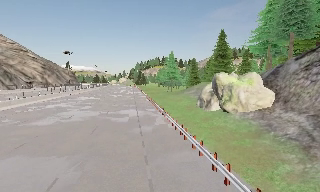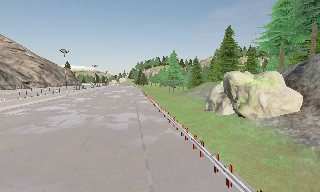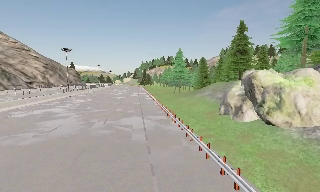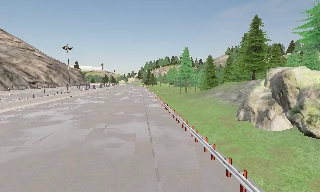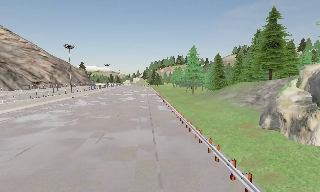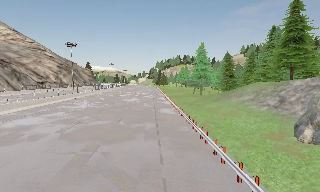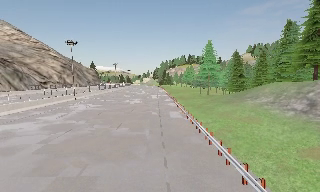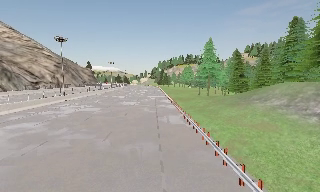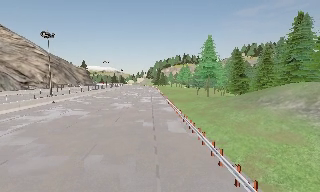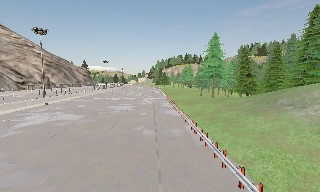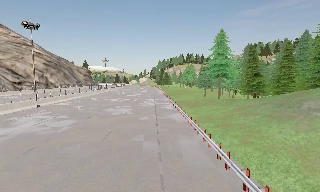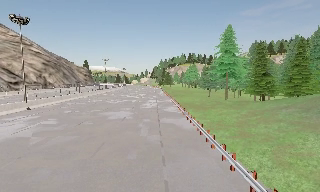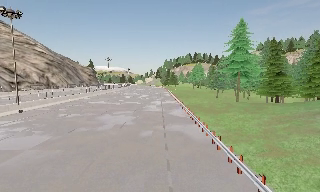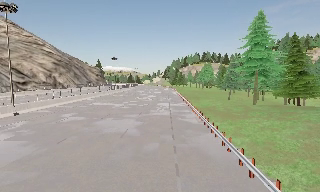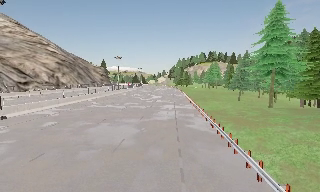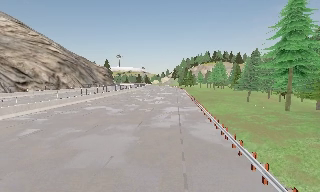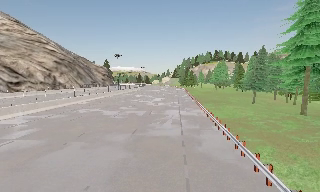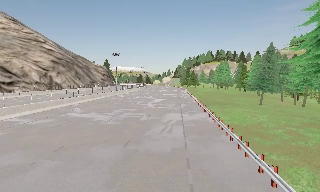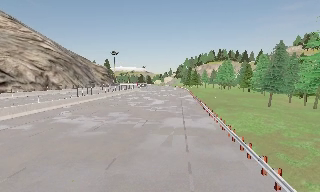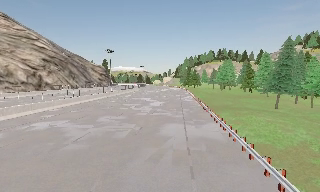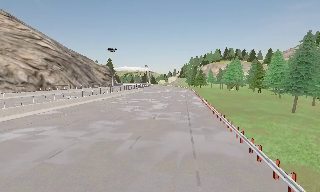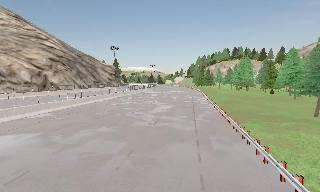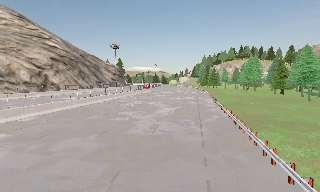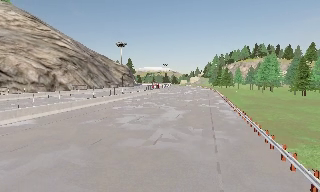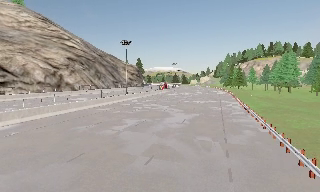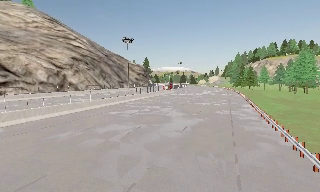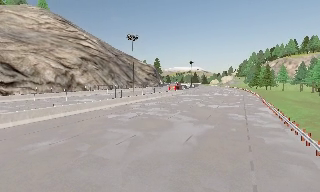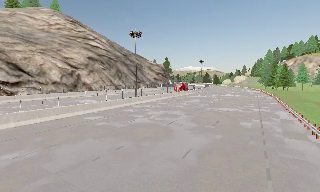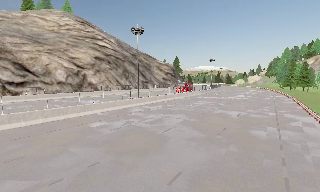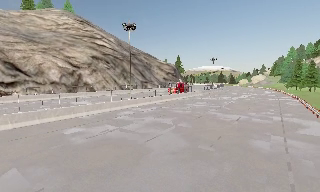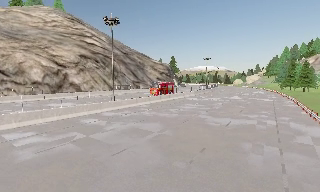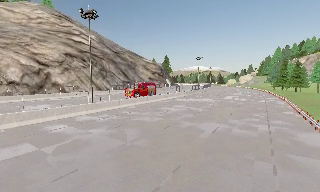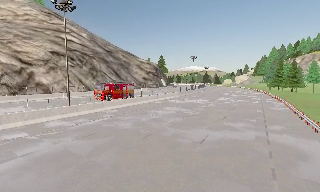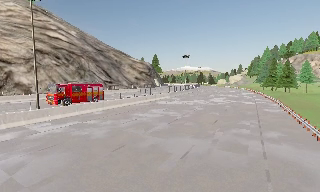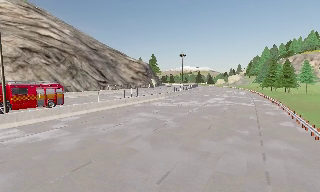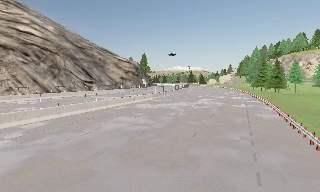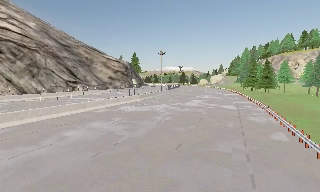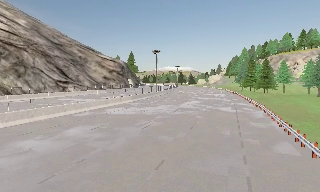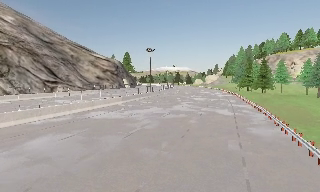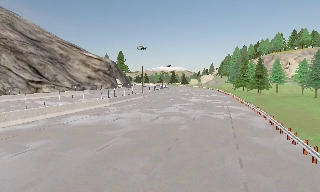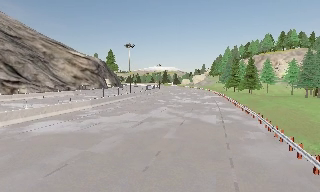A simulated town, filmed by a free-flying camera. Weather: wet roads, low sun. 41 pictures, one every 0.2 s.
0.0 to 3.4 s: The camera pans to its left, which is counterclockwise from overhead, by about 15 degrees. It travels forward, about 40 m, so what stands in front looms larger.
3.4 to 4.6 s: The camera pans to its left, which is counterclockwise from overhead, by about 10 degrees. It travels forward, about 14 m, so what stands in front looms larger.
4.6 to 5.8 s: The camera pans to its left, which is counterclockwise from overhead, by about 20 degrees. It travels forward and to its right, about 14 m, so what stands in front looms larger.
5.8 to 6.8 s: The camera travels forward and to its right, about 12 m, so what stands in front looms larger.
6.8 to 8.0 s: The scene slides to the left, as the camera pans about 10 degrees to its right. It travels forward and to its right, about 13 m, so what stands in front looms larger.
The film runs forward here.
